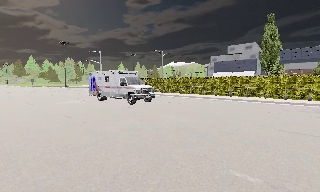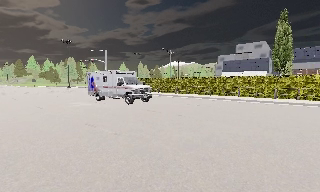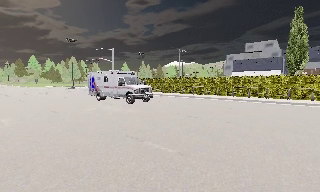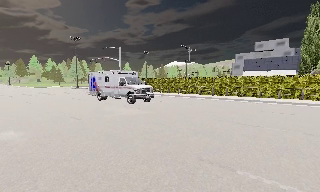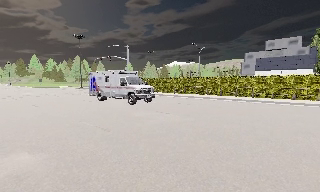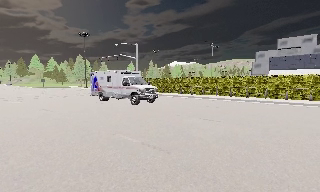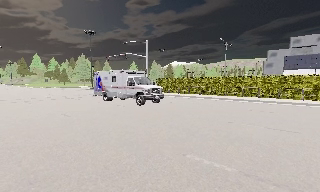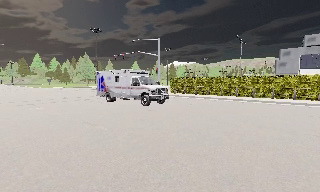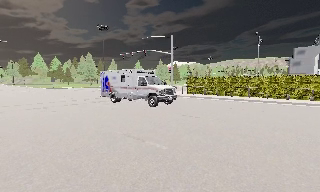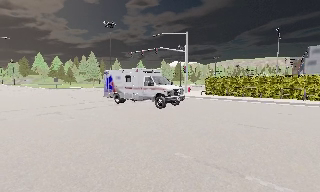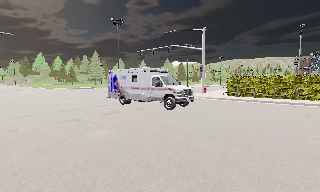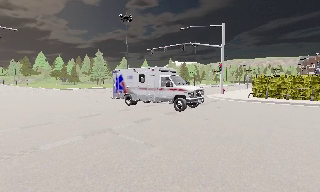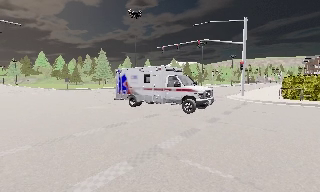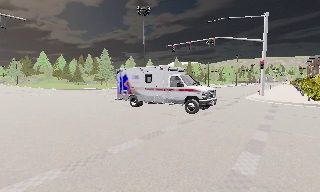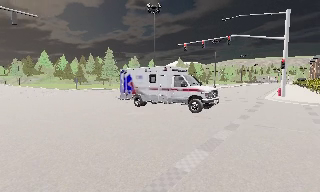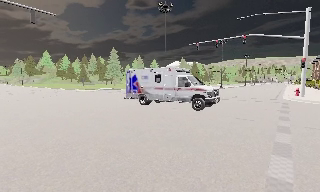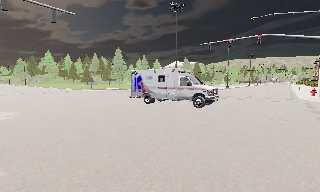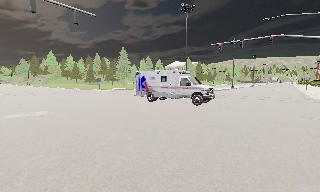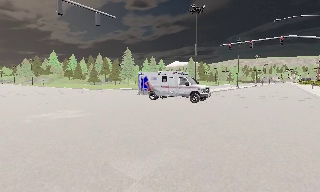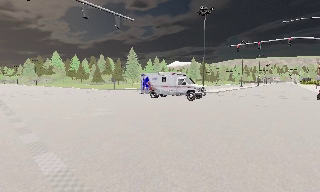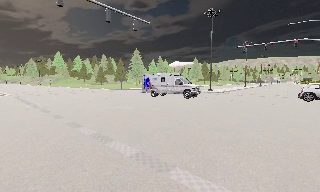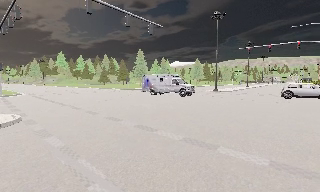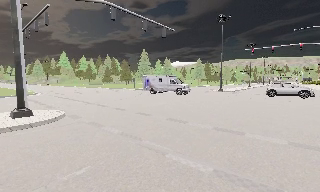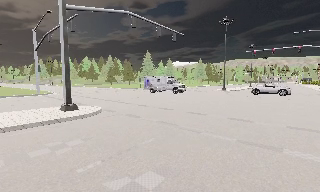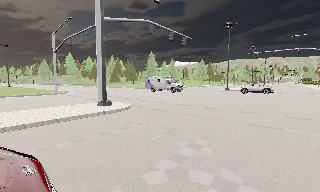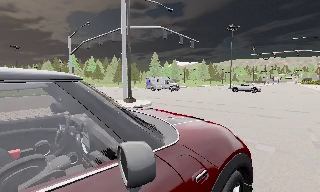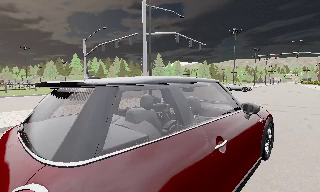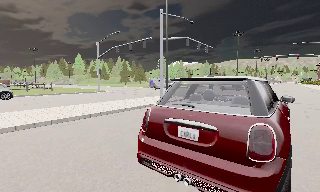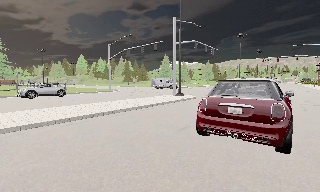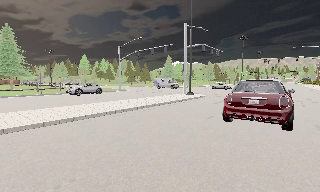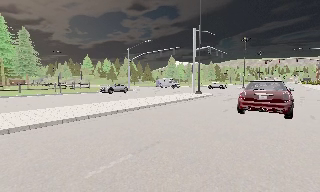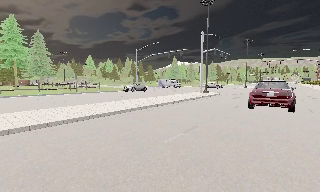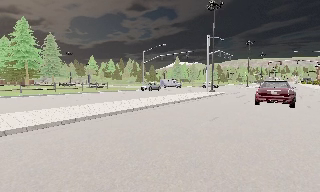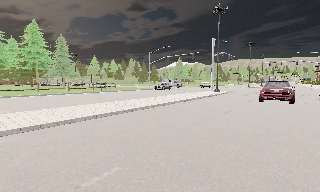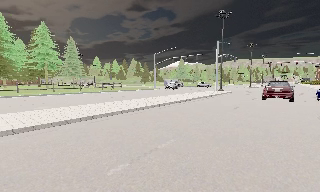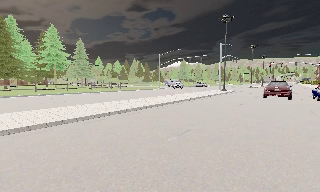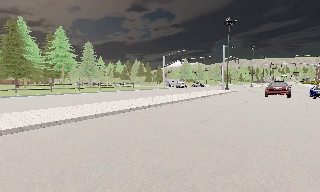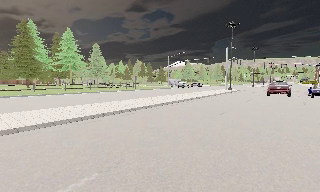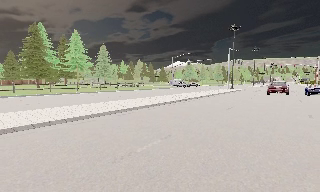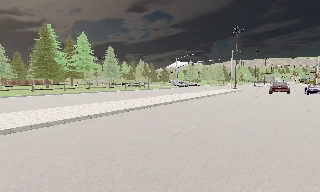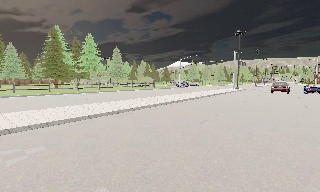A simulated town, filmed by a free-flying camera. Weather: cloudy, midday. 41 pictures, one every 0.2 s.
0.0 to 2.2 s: The camera travels to its left and forward, about 25 m, so close, fixed things drift to the right.
2.2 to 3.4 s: The camera travels to its left, about 10 m, so close, fixed things drift to the right.
3.4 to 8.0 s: The camera travels backward and to its left, about 40 m, so what stands in front gets smaller.
The film runs backward here.
